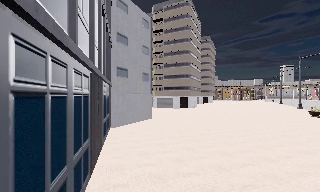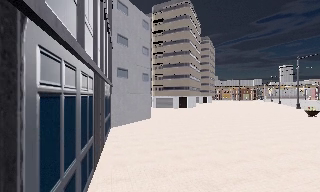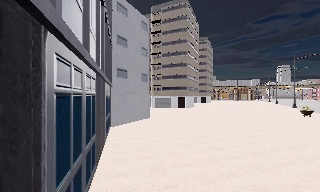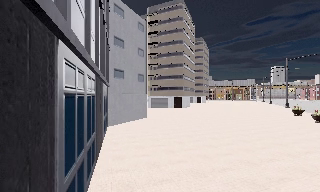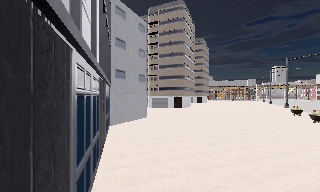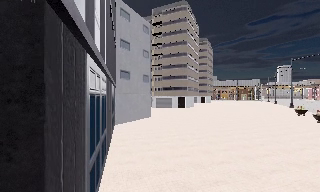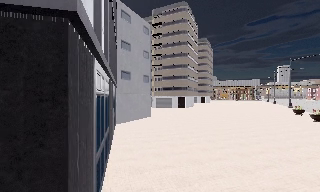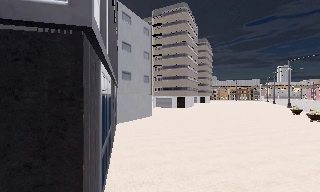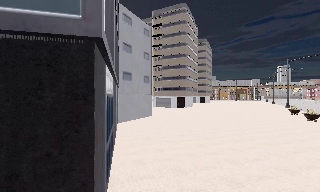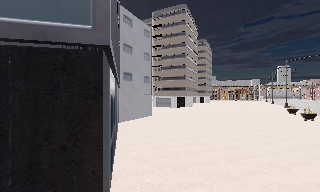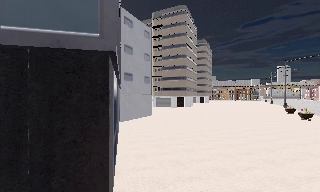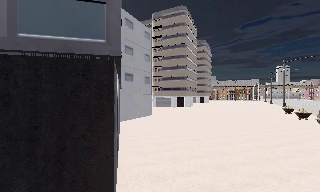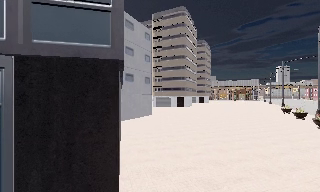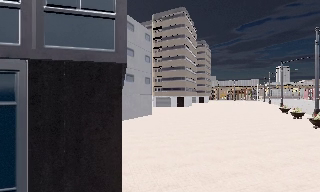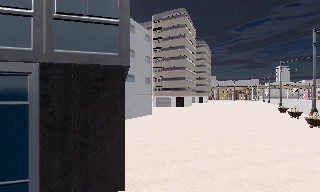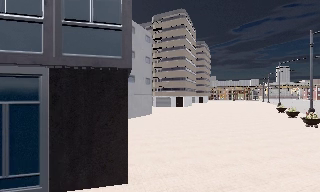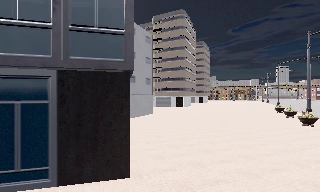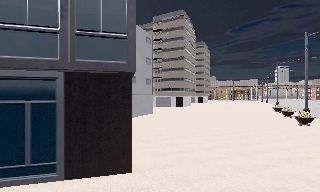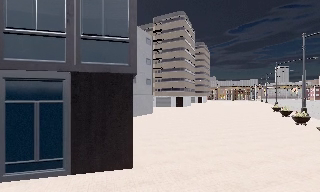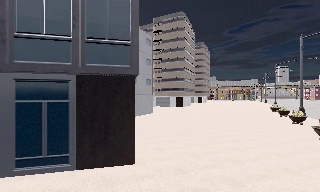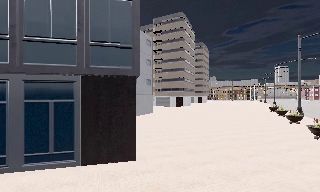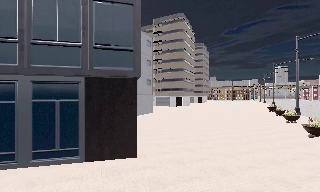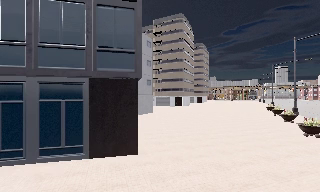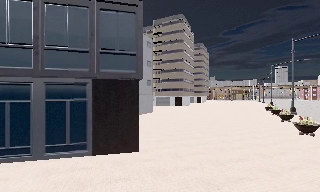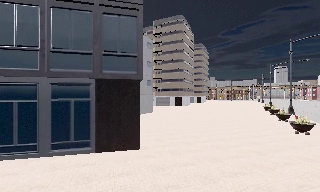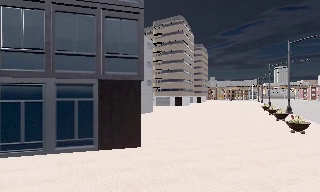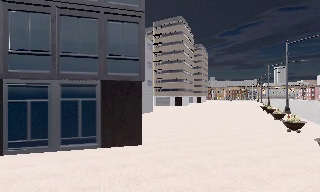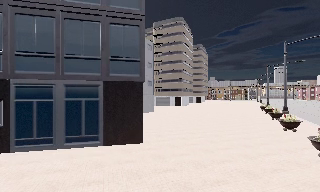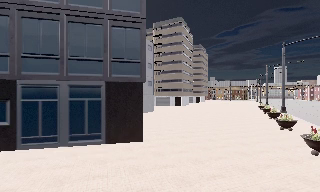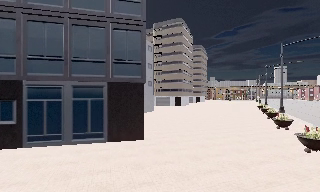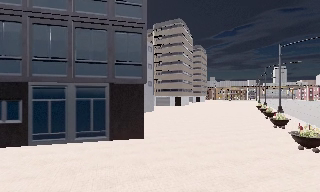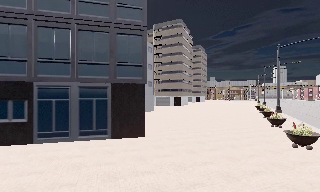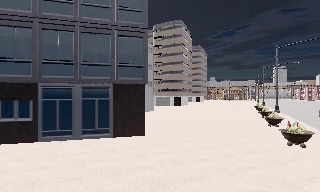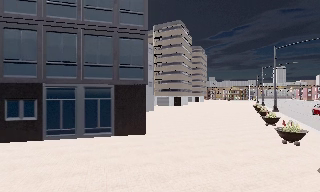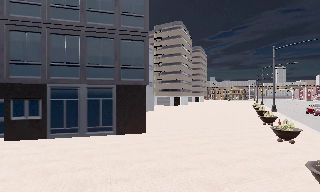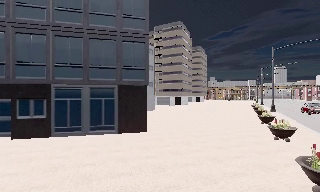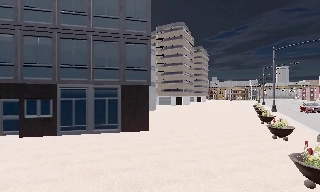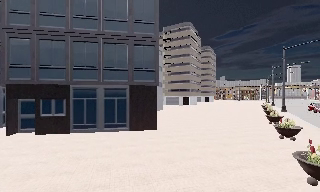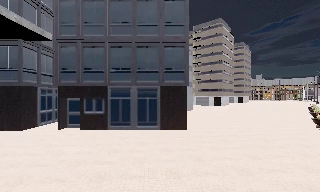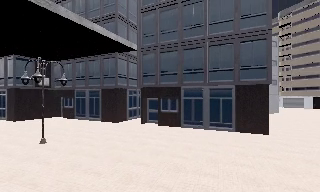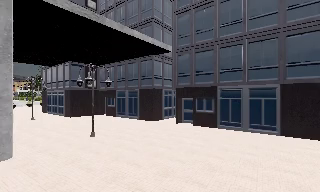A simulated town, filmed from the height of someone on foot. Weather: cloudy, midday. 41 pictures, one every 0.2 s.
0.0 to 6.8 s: The camera travels backward, about 11 m, so what stands in front gets smaller.
6.8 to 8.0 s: The camera pans to its left, which is counterclockwise from overhead, by about 50 degrees. It travels backward, about 2 m.
The film runs backward here.
